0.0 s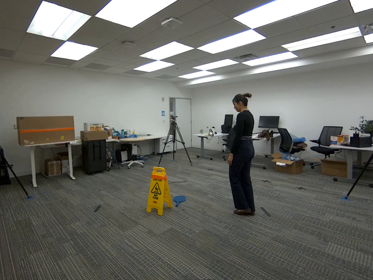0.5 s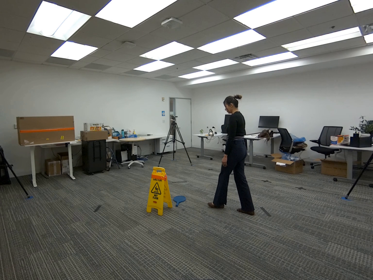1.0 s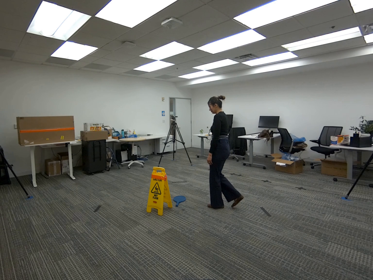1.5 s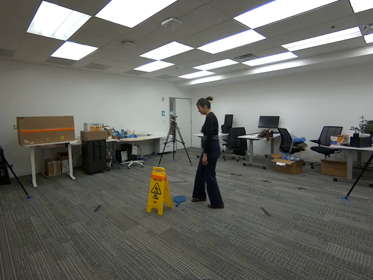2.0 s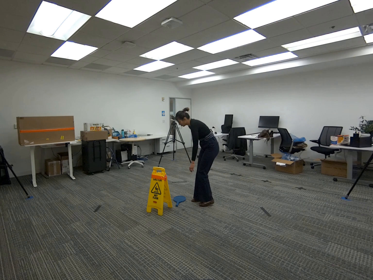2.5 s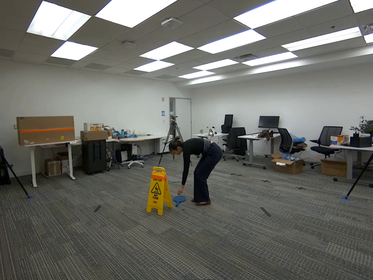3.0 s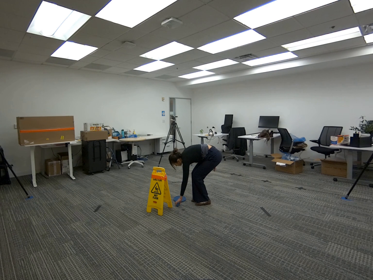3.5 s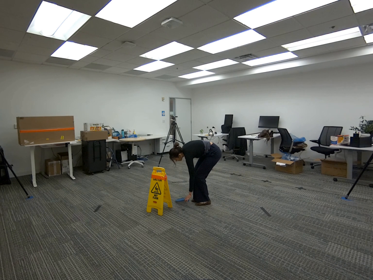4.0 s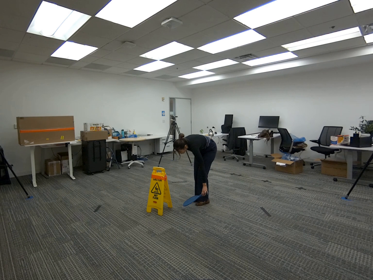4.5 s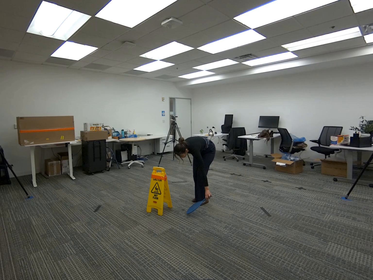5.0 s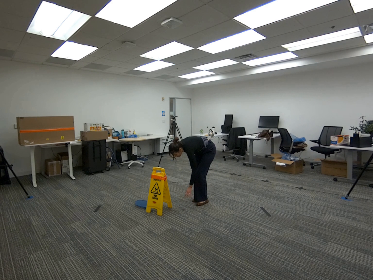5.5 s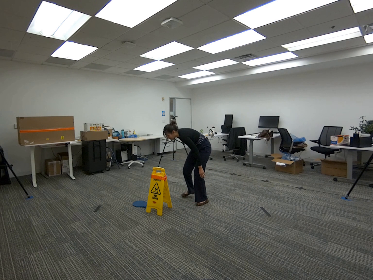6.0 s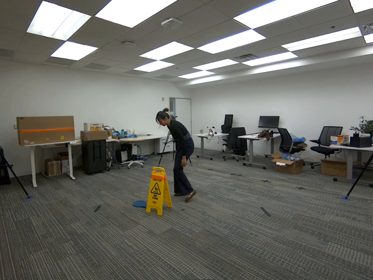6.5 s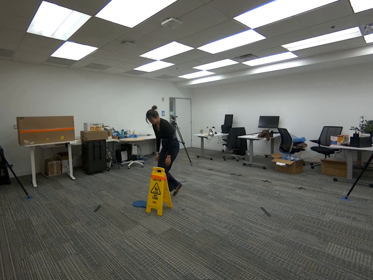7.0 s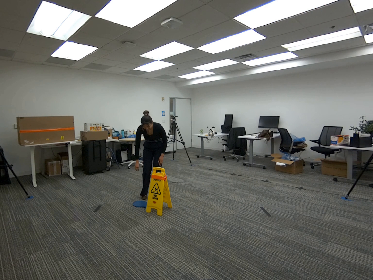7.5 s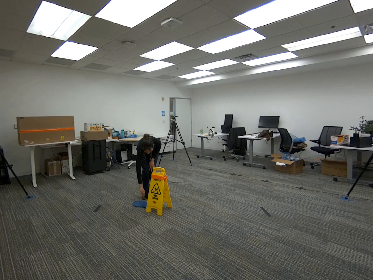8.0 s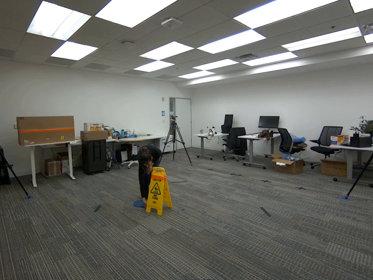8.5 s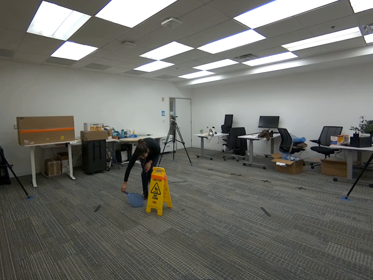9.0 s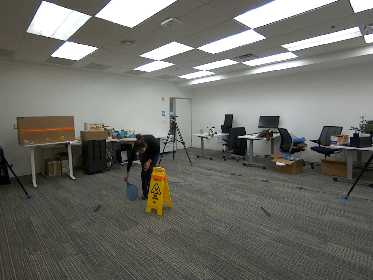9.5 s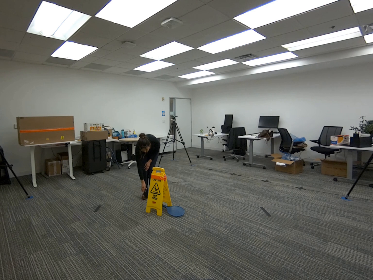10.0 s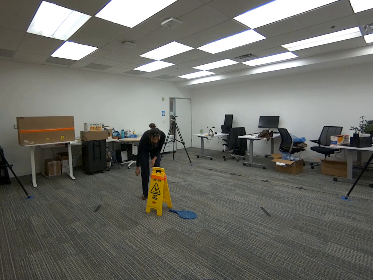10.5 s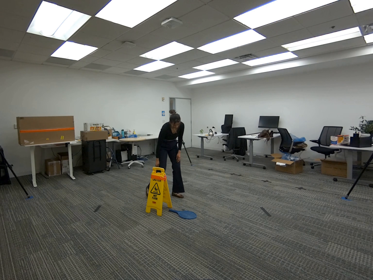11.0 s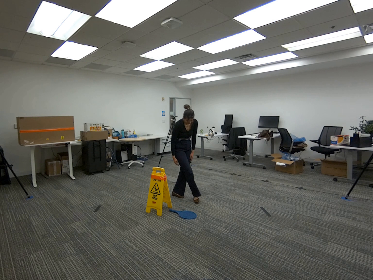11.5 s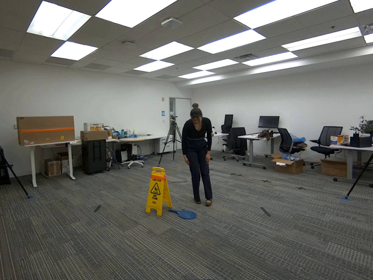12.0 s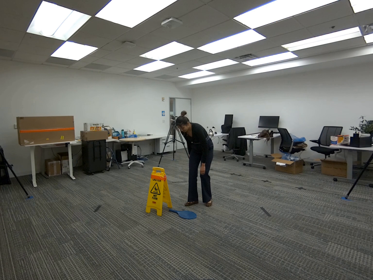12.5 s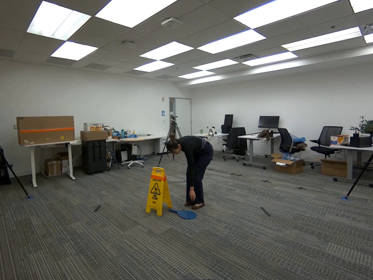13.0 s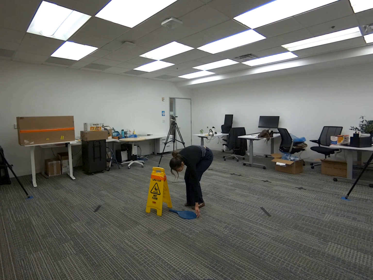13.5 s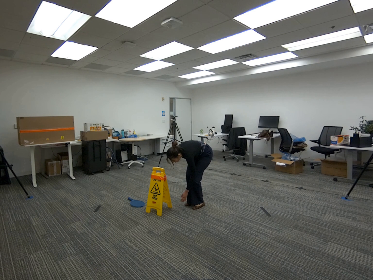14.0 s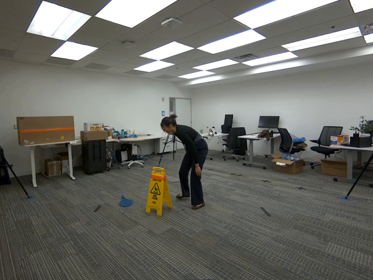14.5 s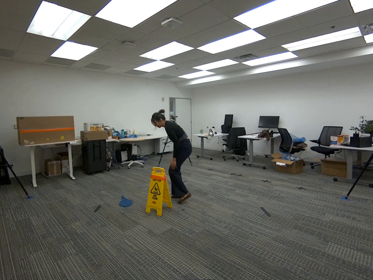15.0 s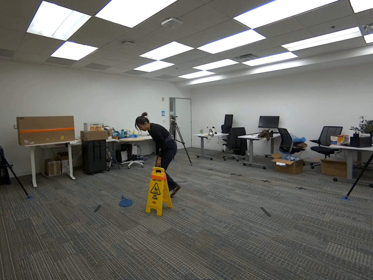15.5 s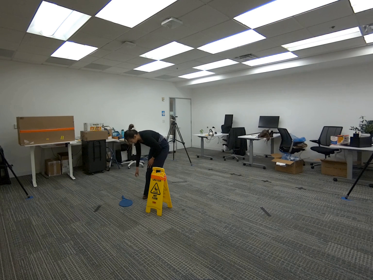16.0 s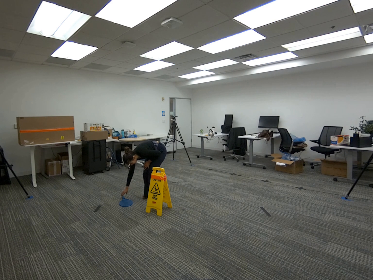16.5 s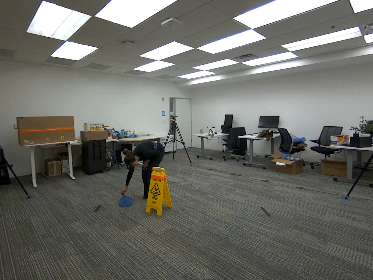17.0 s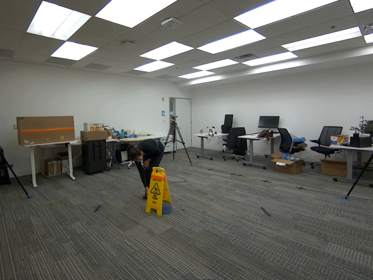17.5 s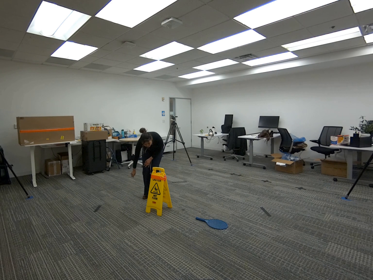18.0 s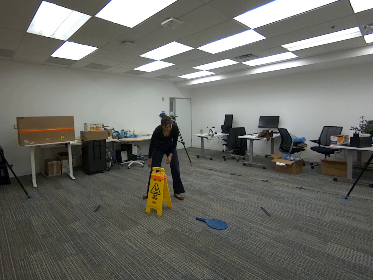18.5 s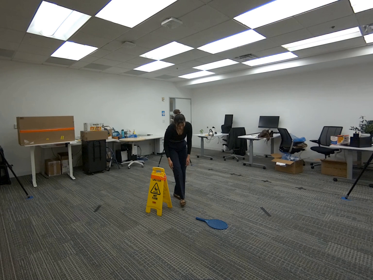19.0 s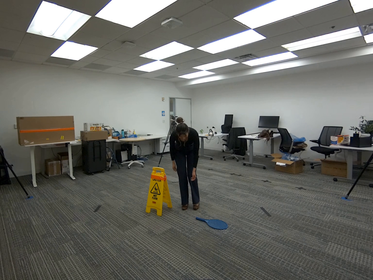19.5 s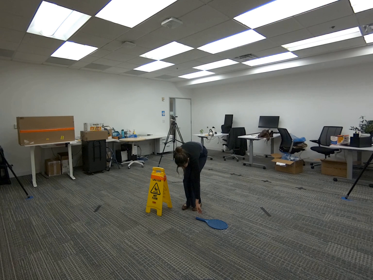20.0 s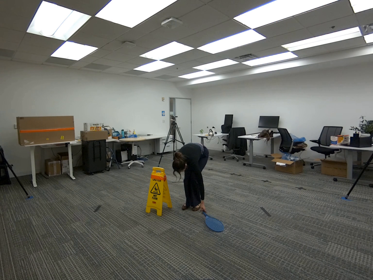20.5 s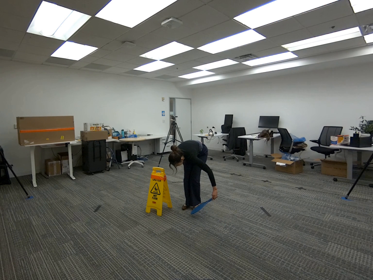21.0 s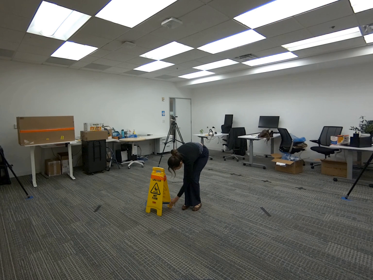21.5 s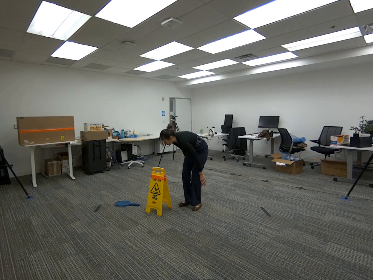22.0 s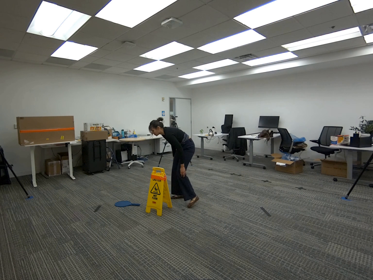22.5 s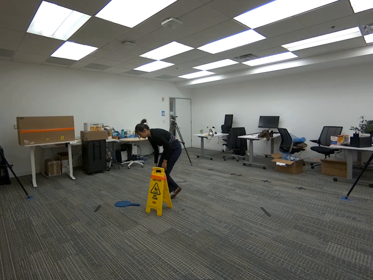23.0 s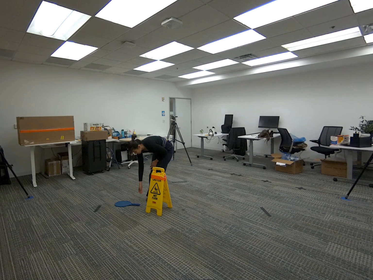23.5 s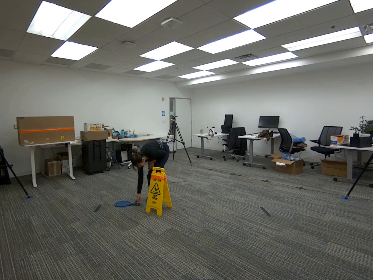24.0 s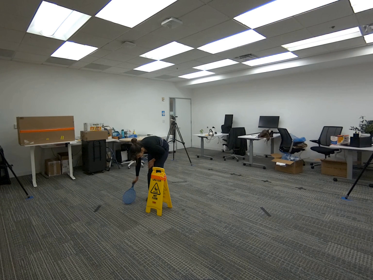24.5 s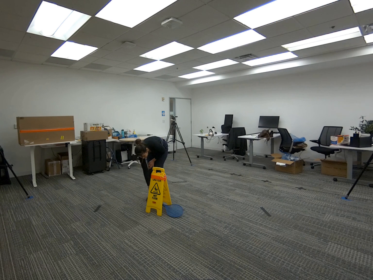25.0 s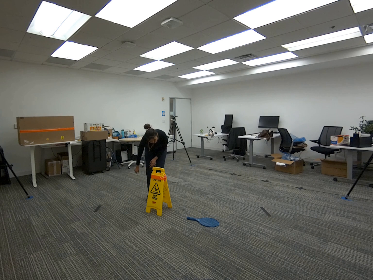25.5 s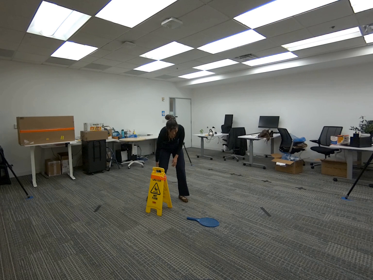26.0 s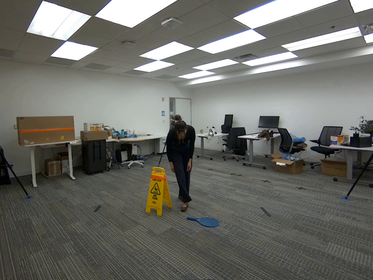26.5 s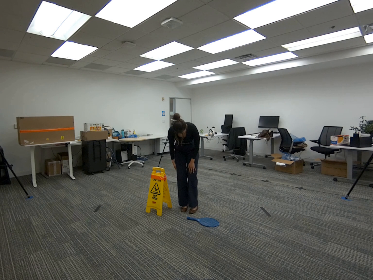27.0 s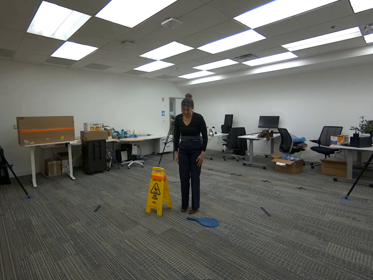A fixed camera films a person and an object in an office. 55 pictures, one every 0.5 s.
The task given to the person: Walk to the tennis racket on the ground and pick it up with your right hand. Walk over to the wet floor sign, slide or toss the racket through the opening of the sign. Move to the other side, retrieve the racket, and pass it back through the sign again until finished.
